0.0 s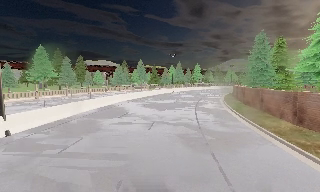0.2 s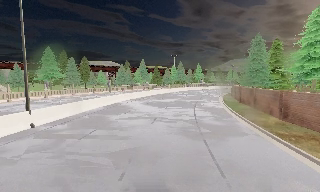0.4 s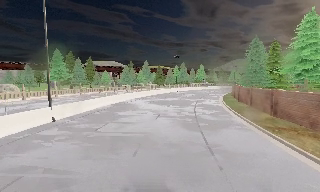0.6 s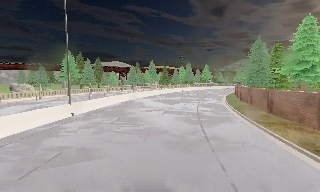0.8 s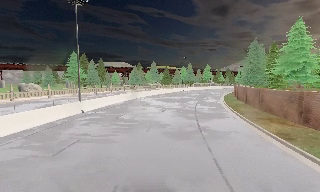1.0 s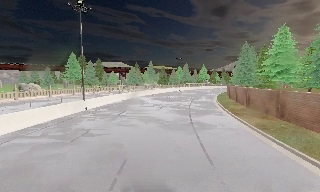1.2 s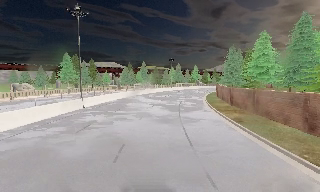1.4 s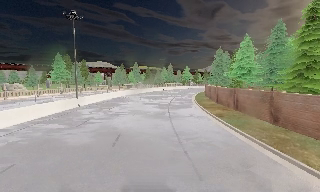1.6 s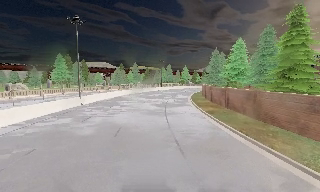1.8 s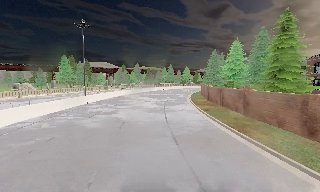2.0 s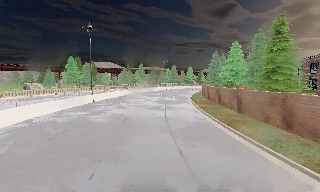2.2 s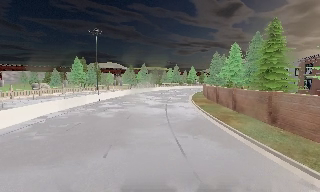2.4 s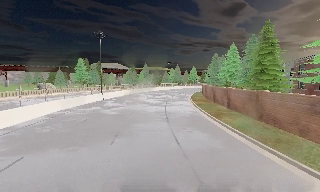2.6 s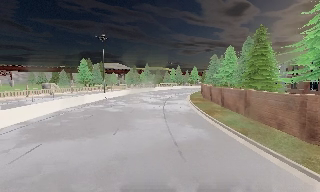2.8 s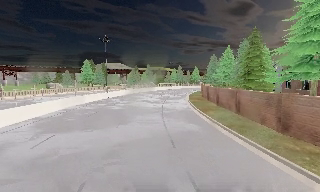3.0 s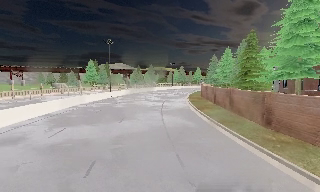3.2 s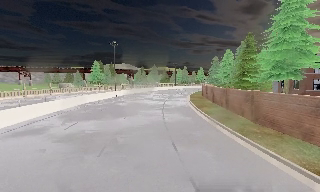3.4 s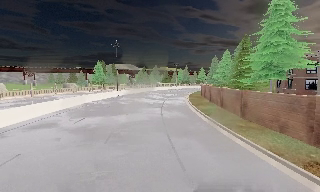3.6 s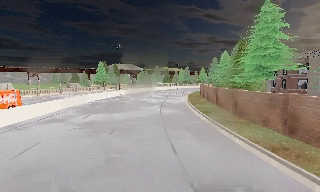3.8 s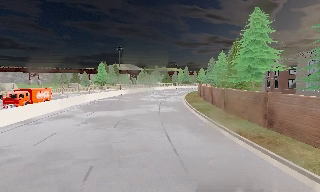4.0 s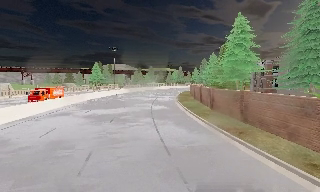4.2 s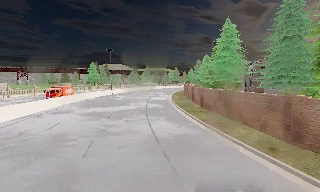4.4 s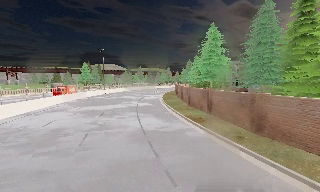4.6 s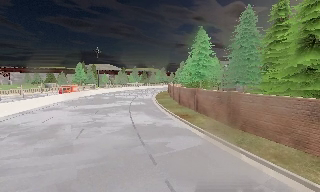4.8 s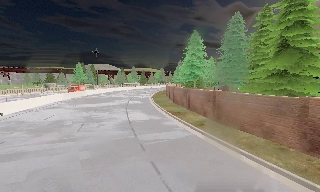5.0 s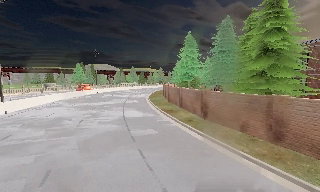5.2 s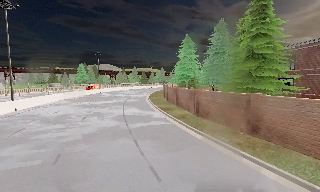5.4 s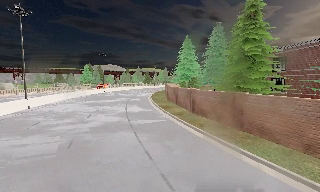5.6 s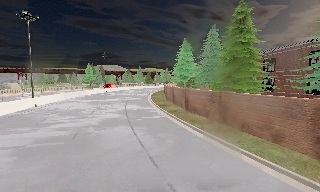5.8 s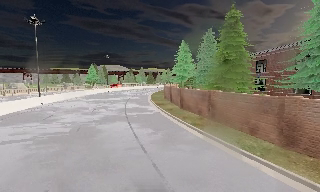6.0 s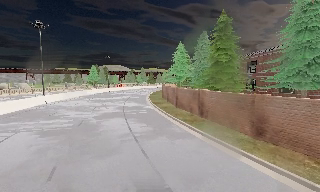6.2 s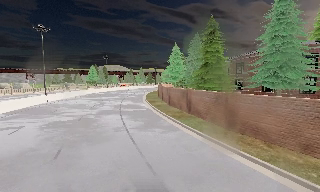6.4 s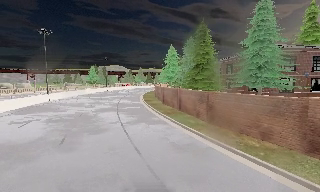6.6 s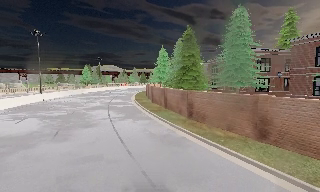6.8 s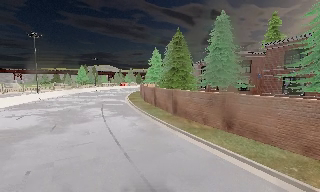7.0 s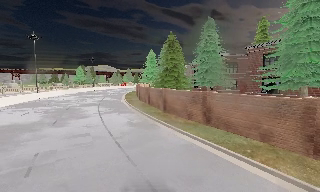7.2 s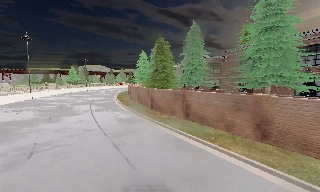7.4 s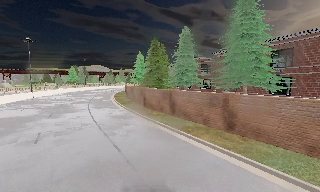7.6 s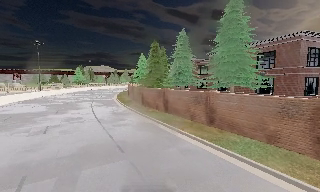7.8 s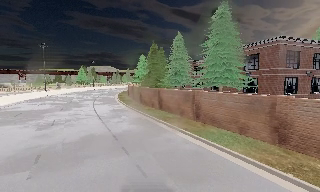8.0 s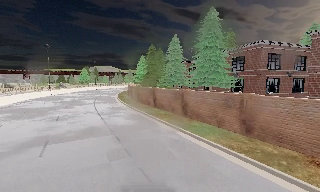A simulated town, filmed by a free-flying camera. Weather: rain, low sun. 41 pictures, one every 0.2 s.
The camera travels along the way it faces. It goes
backward.
0.0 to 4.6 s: The camera travels backward, about 35 m, so what stands in front gets smaller.
4.6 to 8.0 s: The camera travels backward and to its right, about 25 m, so what stands in front gets smaller.
The film runs backward here.
